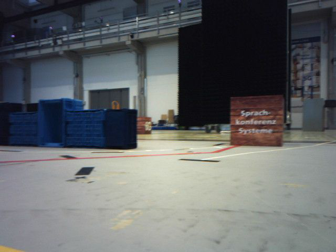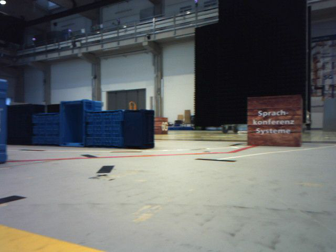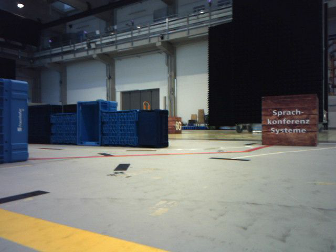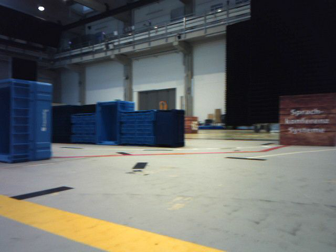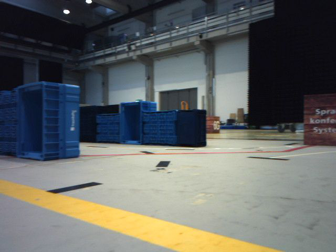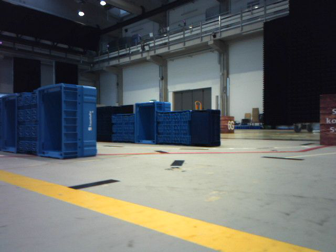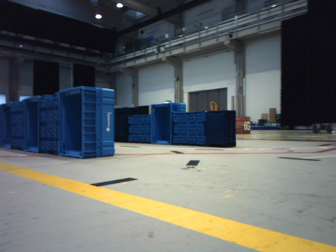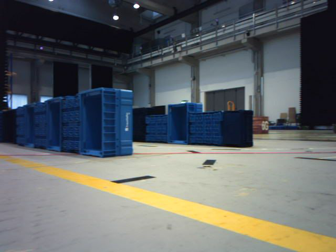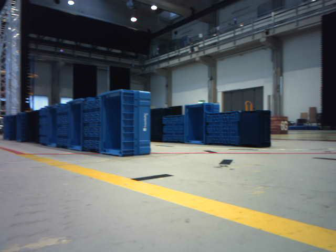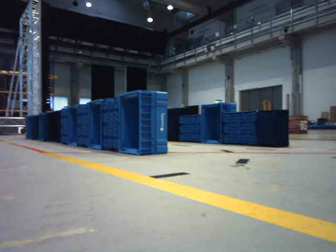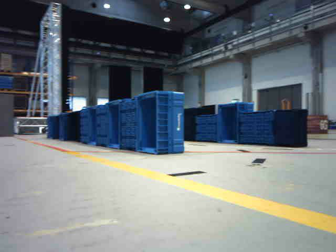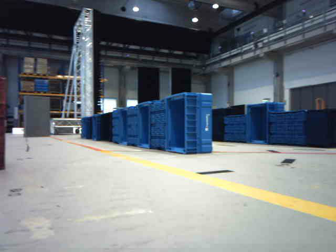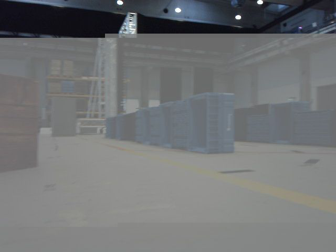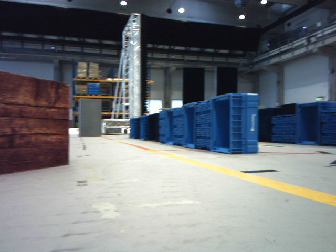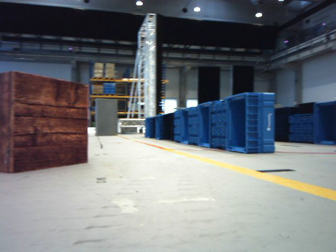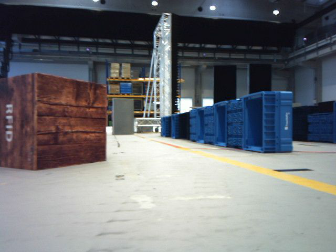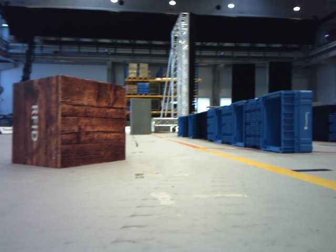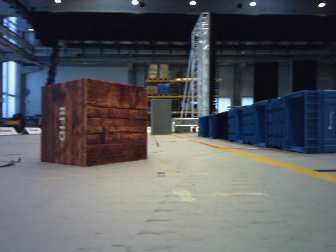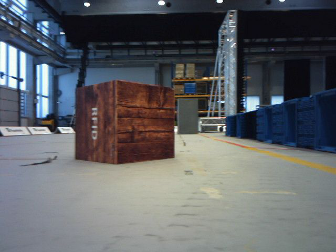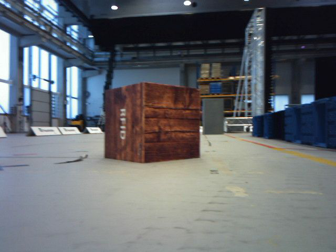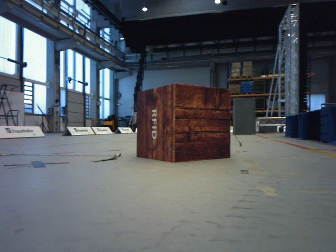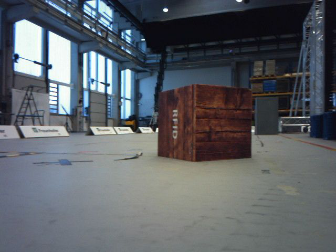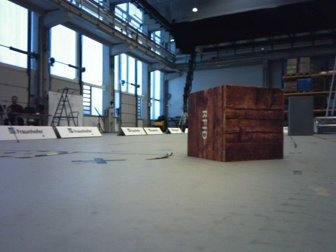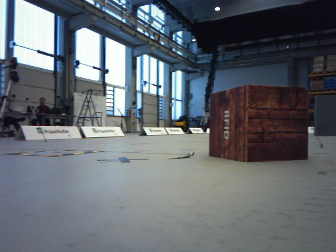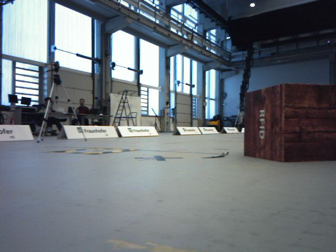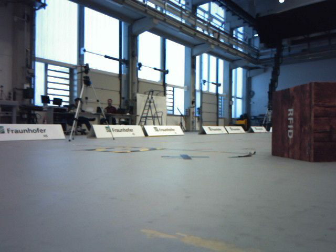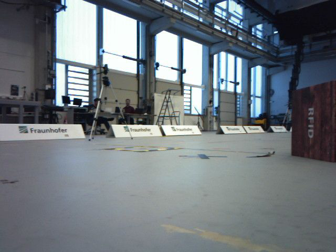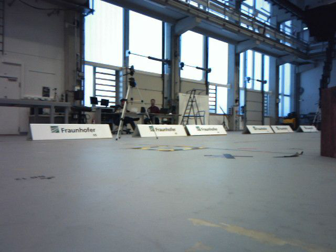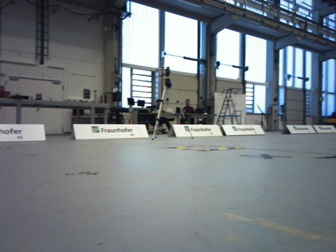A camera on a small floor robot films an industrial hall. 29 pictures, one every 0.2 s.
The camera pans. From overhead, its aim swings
counterclockwise.
The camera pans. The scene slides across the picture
to the right.
0.0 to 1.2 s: The scene slides to the right, as the camera pans about 20 degrees to its left. It travels backward, about 0.2 m, so what stands in front gets smaller.
1.2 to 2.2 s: The scene slides to the right, as the camera pans about 20 degrees to its left. It travels backward, about 0.2 m, so what stands in front gets smaller. It gains speed.
2.2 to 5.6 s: The camera pans to its left, which is counterclockwise from overhead, by about 75 degrees. It travels backward, about 0.5 m.
The film runs backward here.
